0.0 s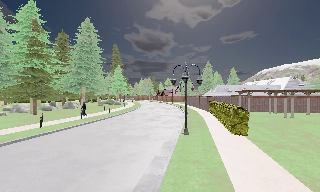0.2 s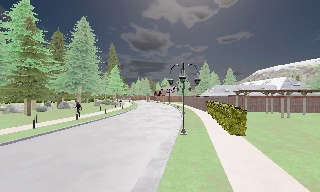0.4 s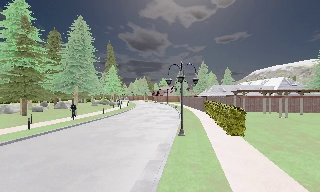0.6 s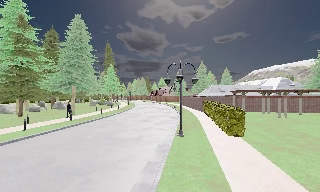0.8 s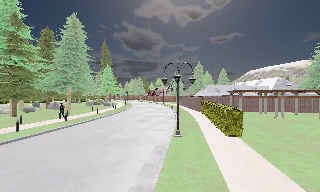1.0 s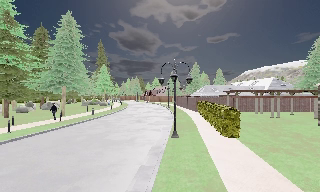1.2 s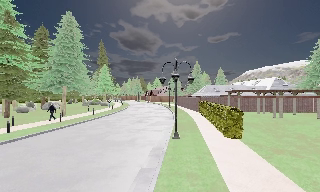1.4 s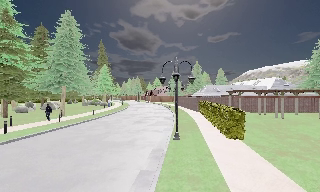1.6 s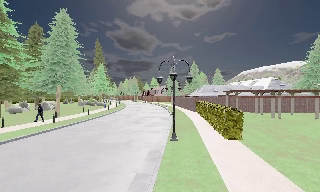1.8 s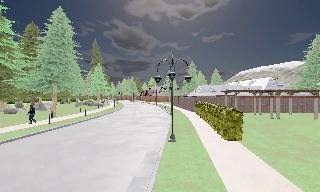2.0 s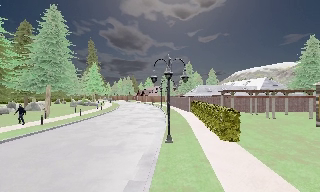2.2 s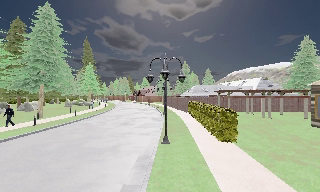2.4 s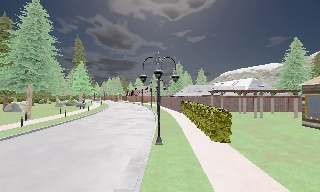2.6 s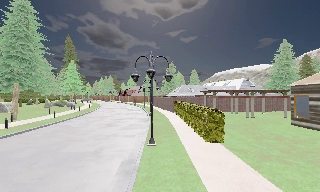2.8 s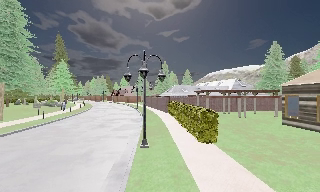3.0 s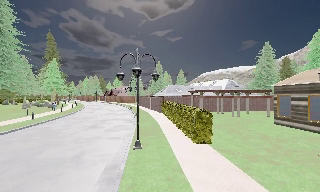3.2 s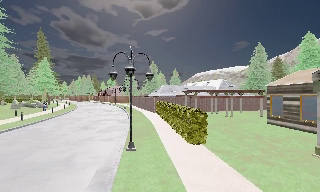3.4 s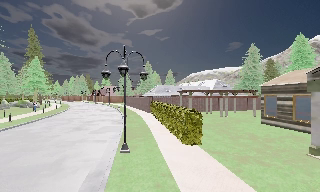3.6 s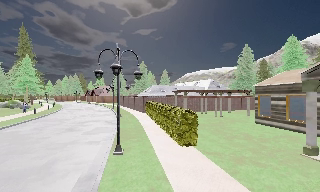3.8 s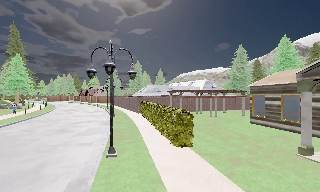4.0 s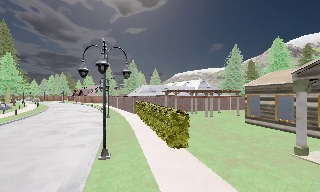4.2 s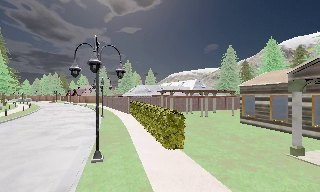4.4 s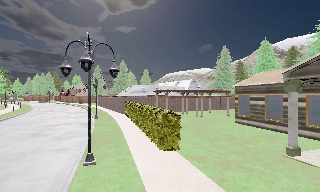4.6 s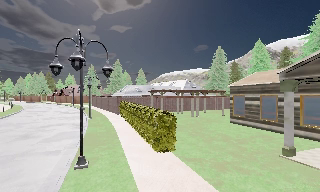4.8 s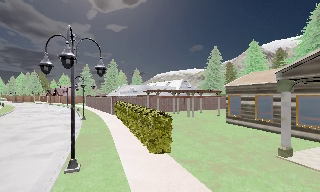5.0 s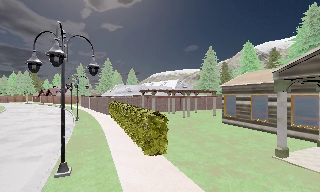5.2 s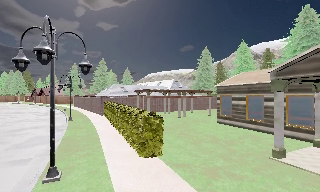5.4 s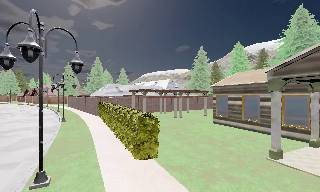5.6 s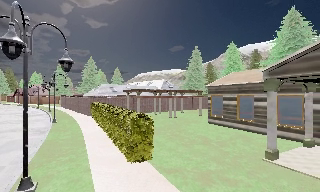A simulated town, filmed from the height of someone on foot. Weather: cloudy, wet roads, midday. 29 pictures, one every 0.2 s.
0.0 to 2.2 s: The camera travels forward, about 2 m, so what stands in front looms larger.
2.2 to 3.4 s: The camera swings to its right by about 15 degrees, and the scene slides to the left. It travels forward, about 1 m, so what stands in front looms larger.
3.4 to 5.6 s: The scene slides to the left, as the camera pans about 20 degrees to its right. It travels forward, about 2 m, so what stands in front looms larger.
The film runs forward here.
